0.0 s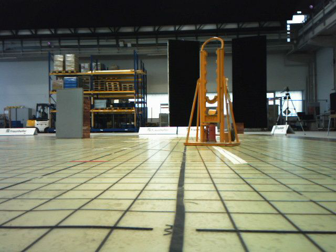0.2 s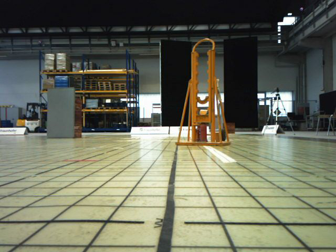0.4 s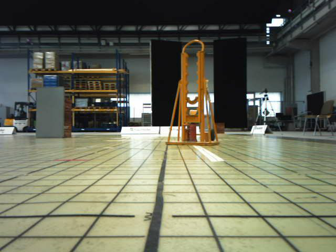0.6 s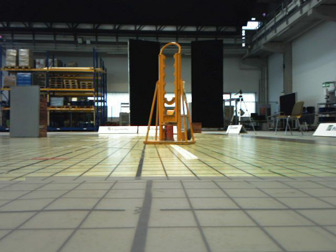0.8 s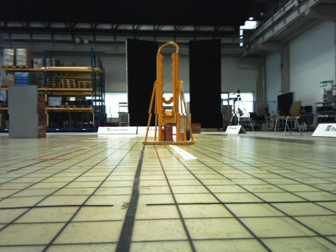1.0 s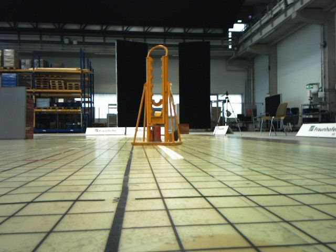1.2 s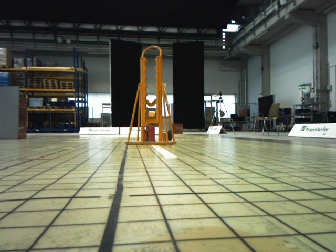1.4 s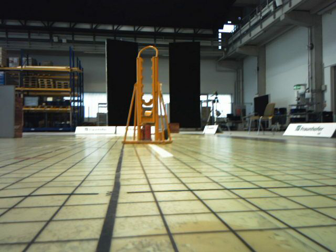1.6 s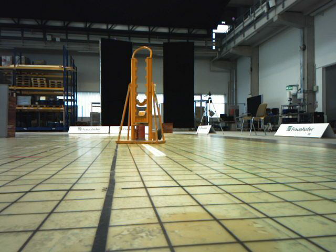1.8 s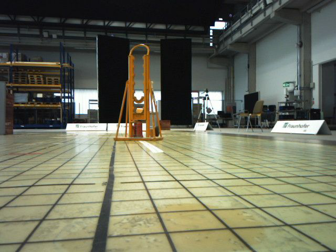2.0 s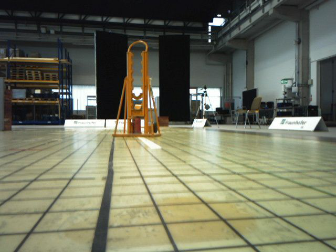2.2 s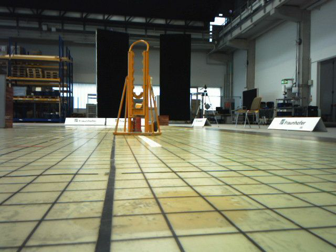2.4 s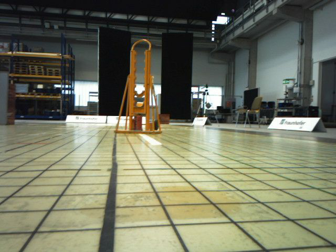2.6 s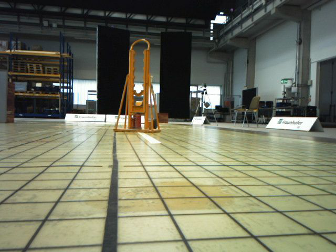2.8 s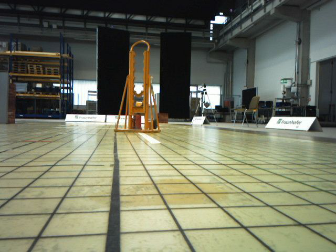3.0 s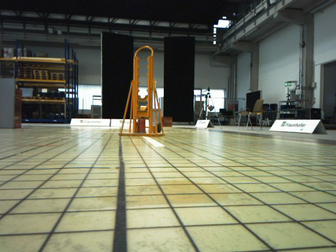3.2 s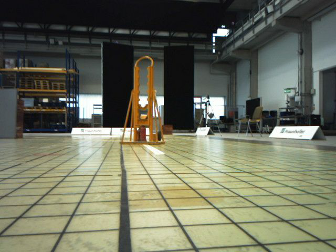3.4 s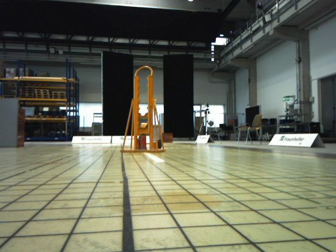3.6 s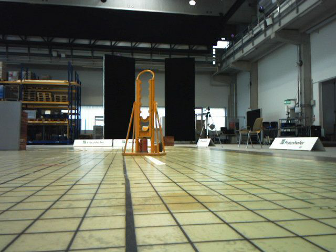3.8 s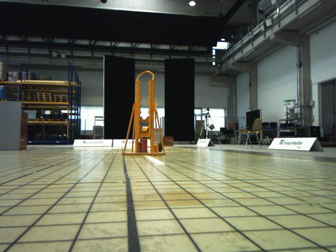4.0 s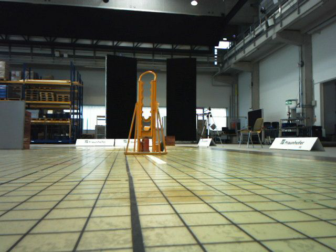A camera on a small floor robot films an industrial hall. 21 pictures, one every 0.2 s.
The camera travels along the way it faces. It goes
backward.
0.0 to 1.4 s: The camera swings to its right by about 10 degrees, and the scene slides to the left. It travels backward, about 0.3 m, so what stands in front gets smaller.
1.4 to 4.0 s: The camera travels backward, about 0.5 m, so what stands in front gets smaller.
The film runs backward here.
